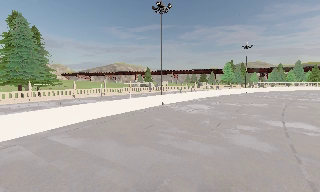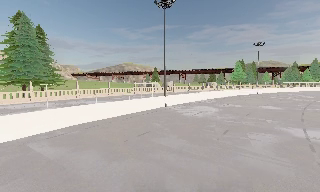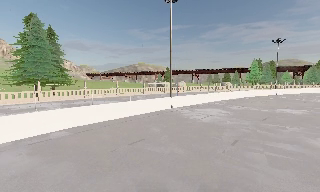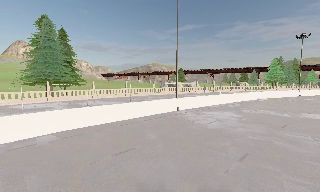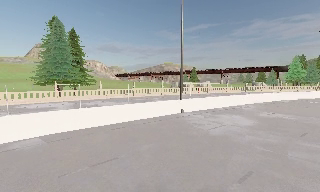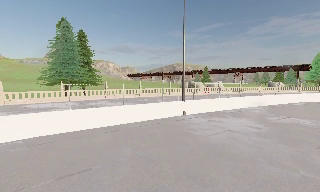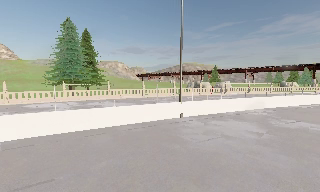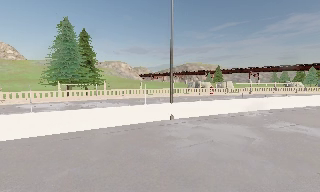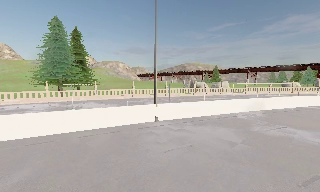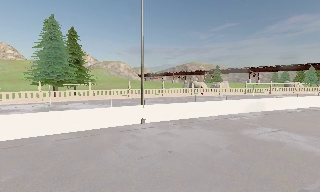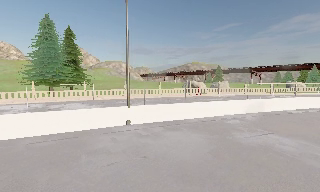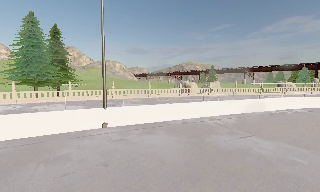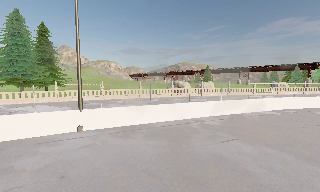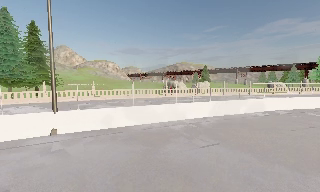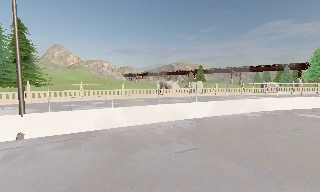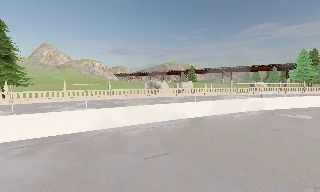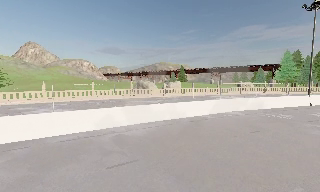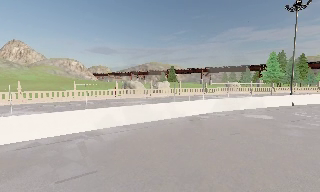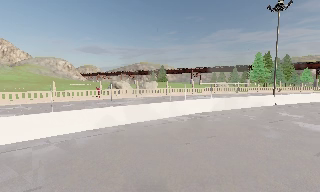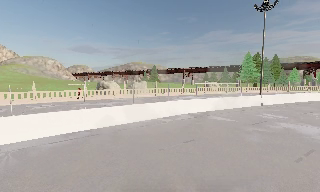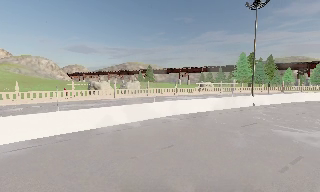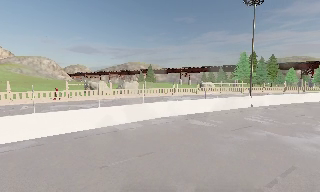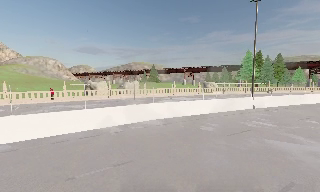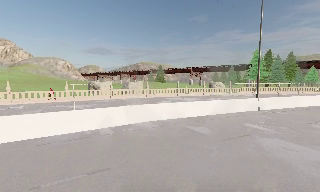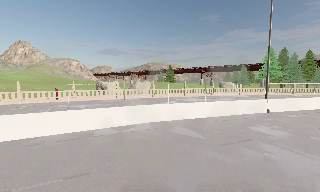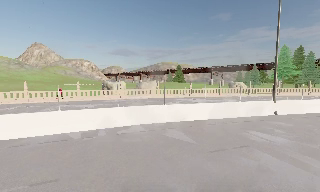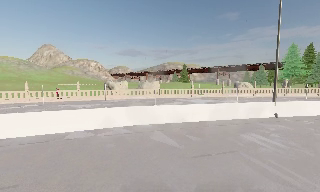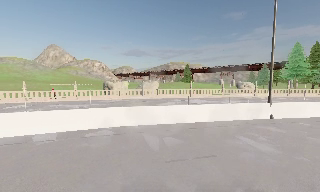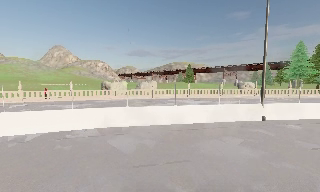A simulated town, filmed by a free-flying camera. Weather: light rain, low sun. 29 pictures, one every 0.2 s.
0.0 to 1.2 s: The camera pans to its left, which is counterclockwise from overhead, by about 25 degrees. It travels forward and to its right, about 8 m, so what stands in front looms larger.
1.2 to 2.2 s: The camera travels to its right and forward, about 6 m, so close, fixed things drift to the left.
2.2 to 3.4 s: The scene slides to the left, as the camera pans about 10 degrees to its right. It travels to its right and forward, about 7 m, so close, fixed things drift to the left.
3.4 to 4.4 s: The camera travels to its right and forward, about 6 m, so close, fixed things drift to the left.
4.4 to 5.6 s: The camera pans to its left, which is counterclockwise from overhead, by about 15 degrees. It travels to its right and forward, about 7 m.
The film runs forward here.
